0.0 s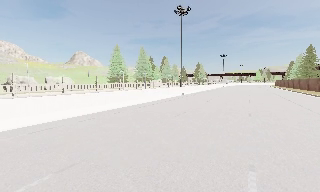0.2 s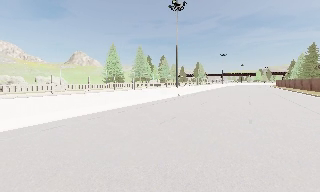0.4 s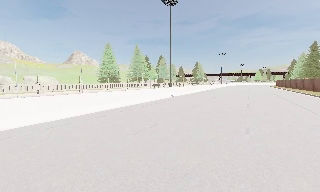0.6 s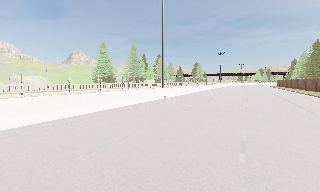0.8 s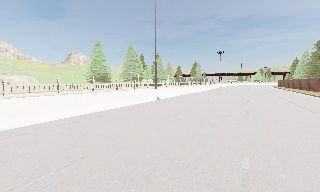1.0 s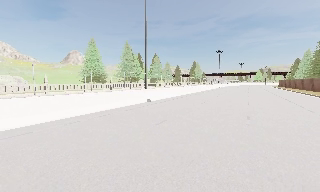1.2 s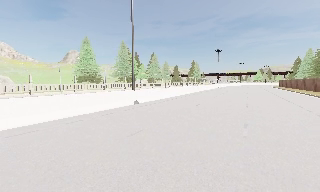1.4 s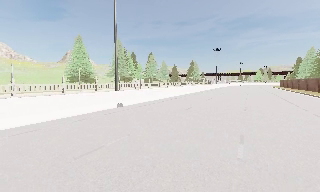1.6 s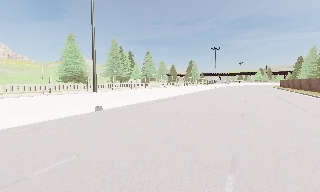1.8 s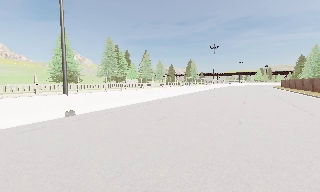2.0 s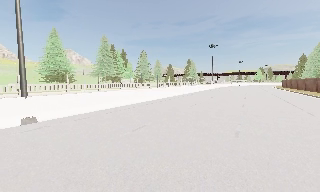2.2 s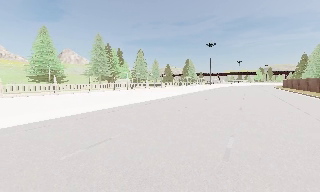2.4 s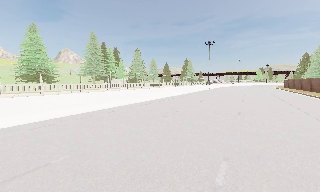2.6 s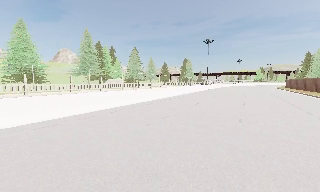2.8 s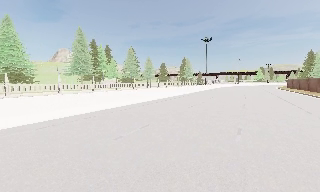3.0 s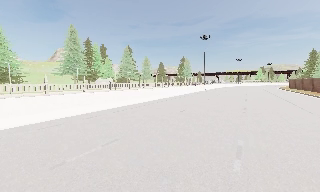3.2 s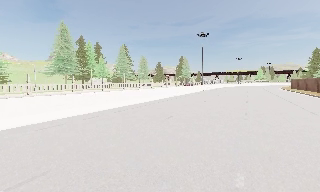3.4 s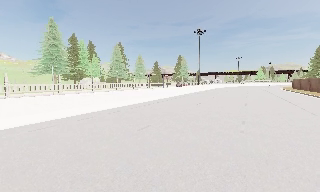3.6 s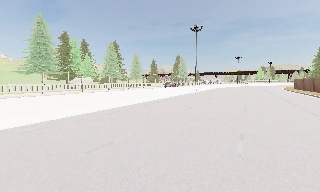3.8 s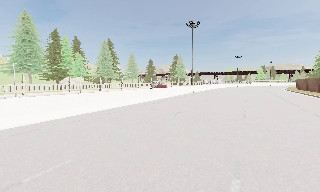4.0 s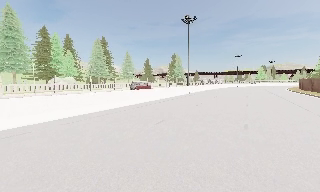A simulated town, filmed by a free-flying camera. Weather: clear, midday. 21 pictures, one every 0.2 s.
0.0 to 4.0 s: The camera travels forward and to its right, about 40 m, so what stands in front looms larger.
The film runs forward here.
